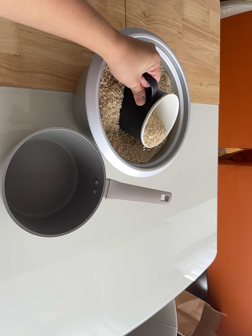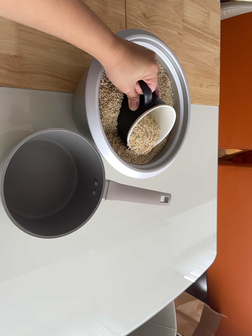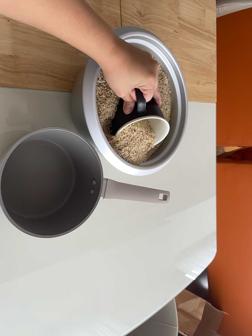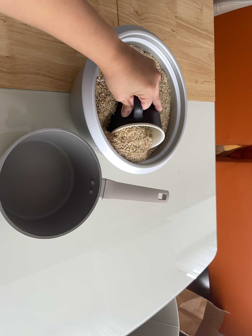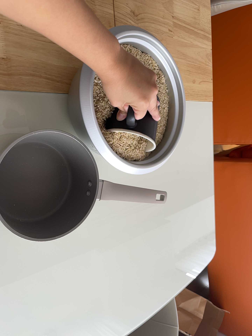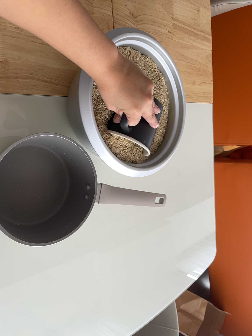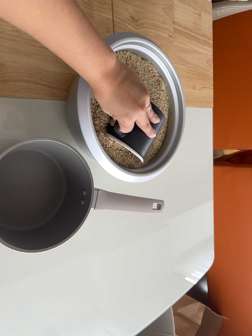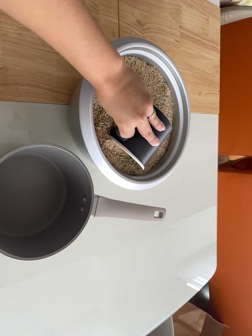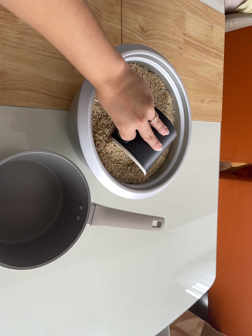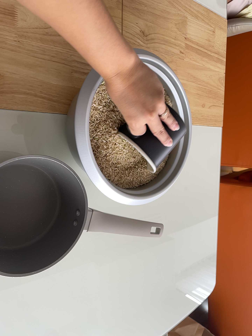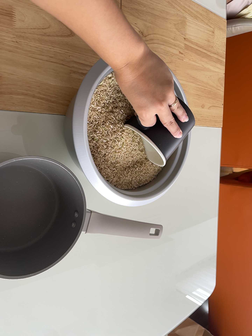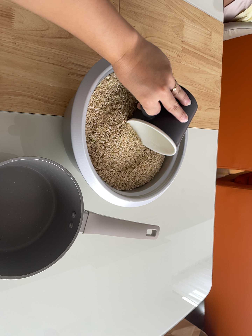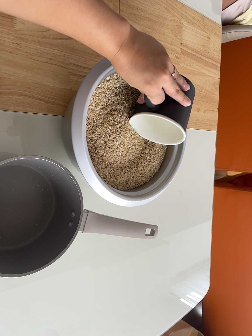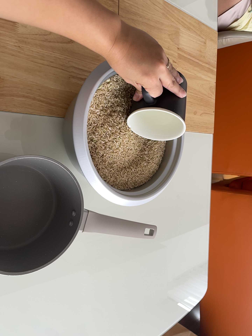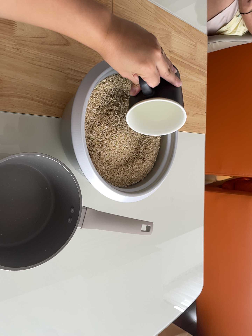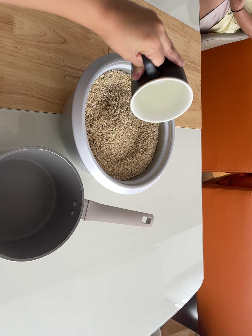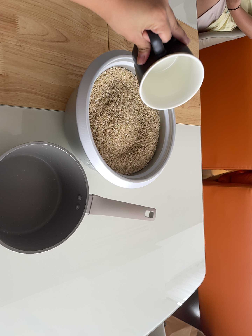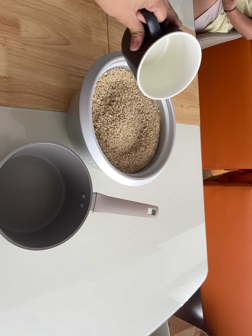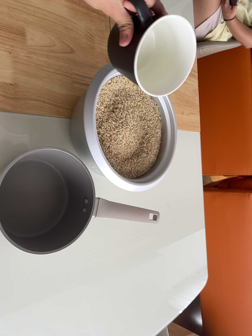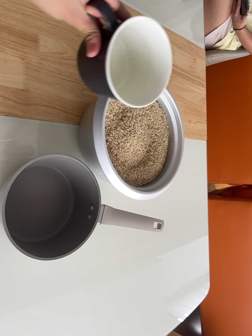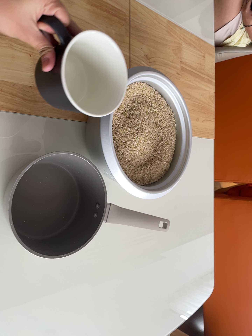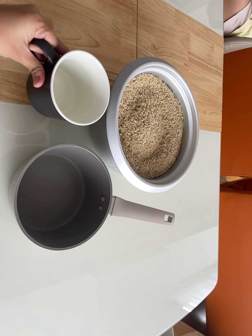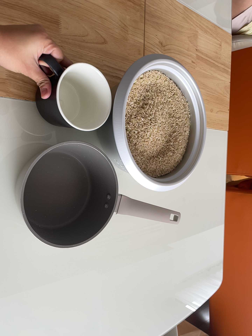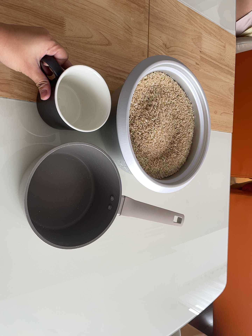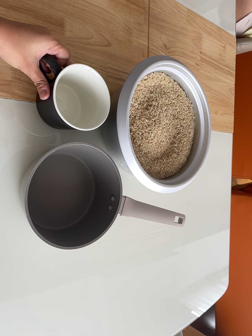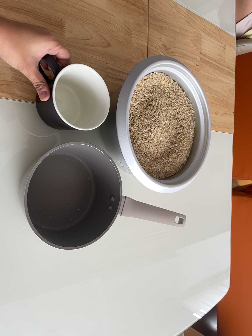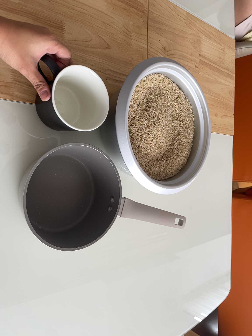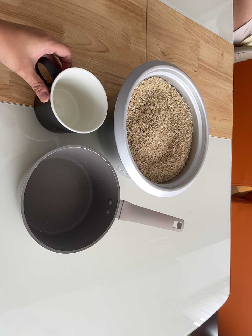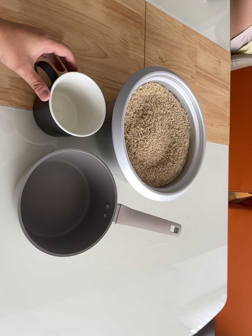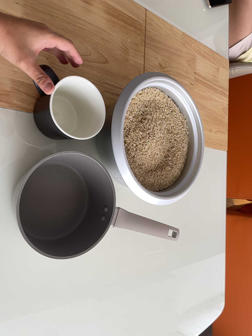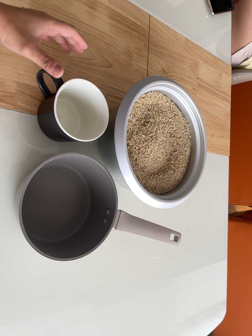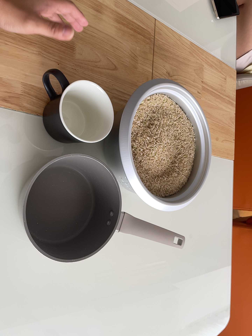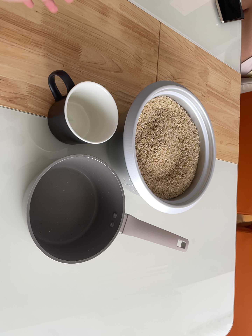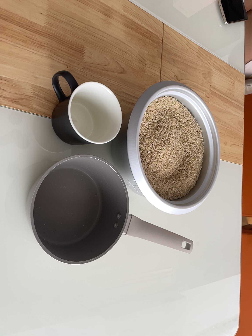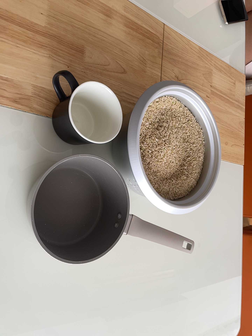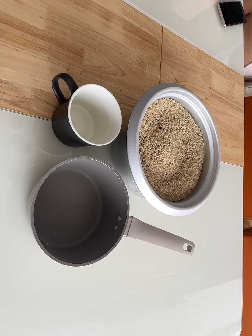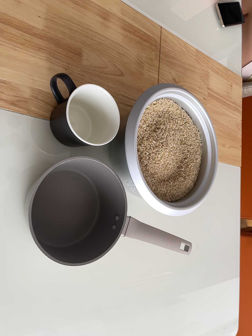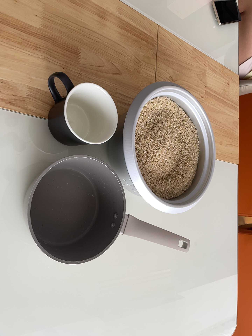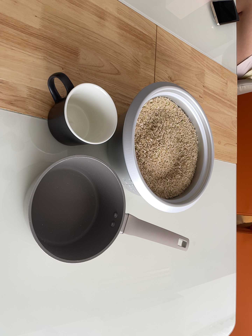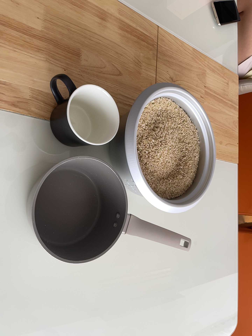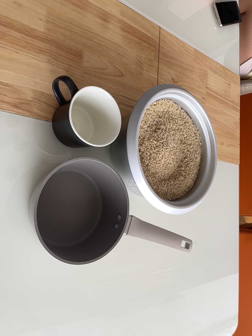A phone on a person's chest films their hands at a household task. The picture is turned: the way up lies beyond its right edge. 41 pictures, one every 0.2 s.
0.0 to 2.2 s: The camera shifts only a little, or ends up much as it began.
2.2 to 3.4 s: The camera travels toward the bottom of its view and backward, about 9 cm.
3.4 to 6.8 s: The camera's aim tips toward the top of its view by about 10 degrees, and the scene shifts downward.
6.8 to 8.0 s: The camera keeps its place and its aim.
The film runs backward here.
